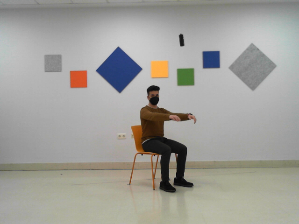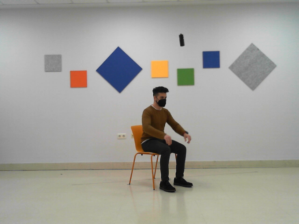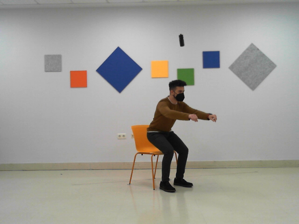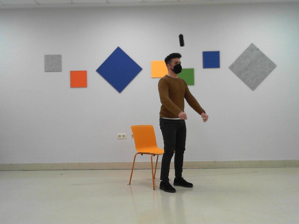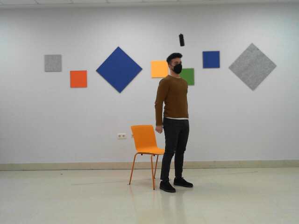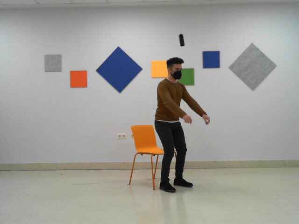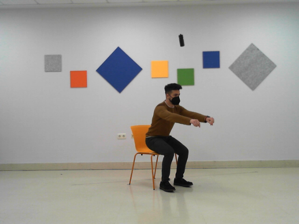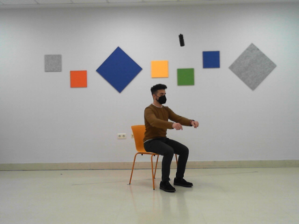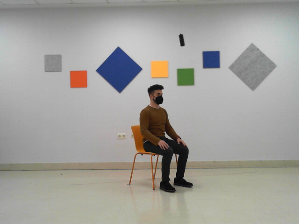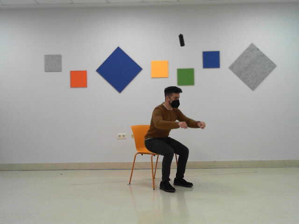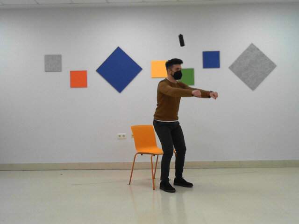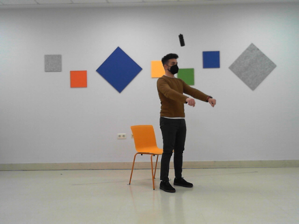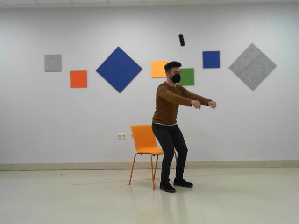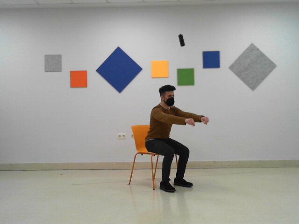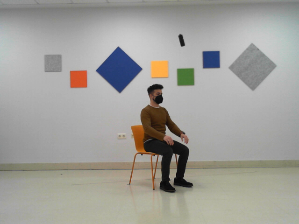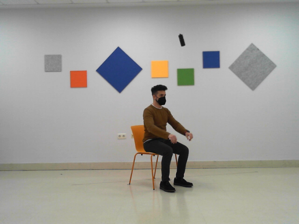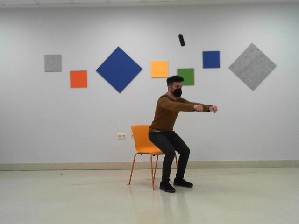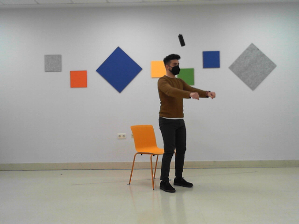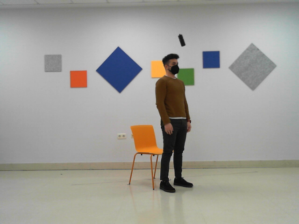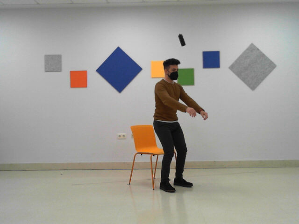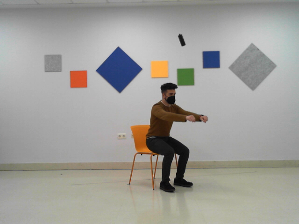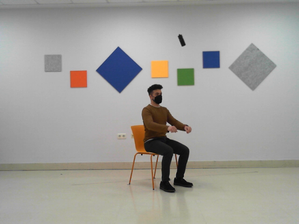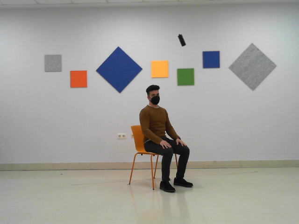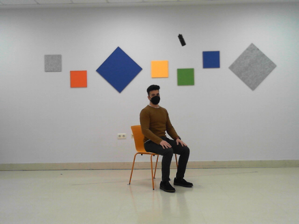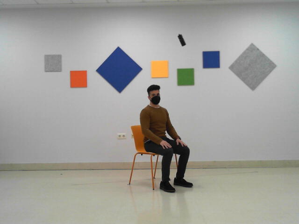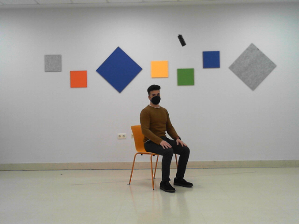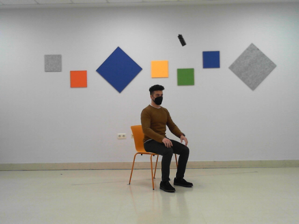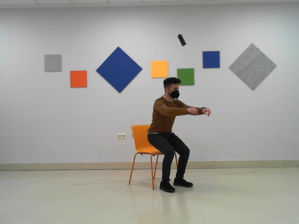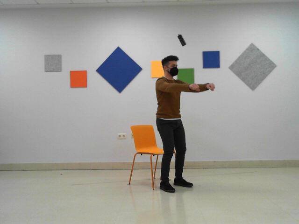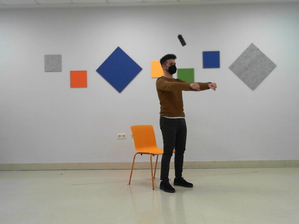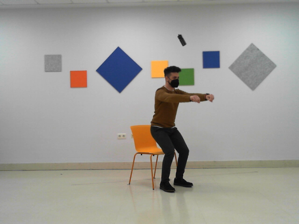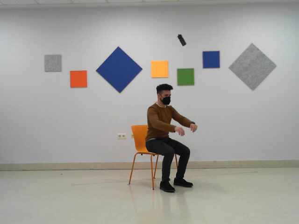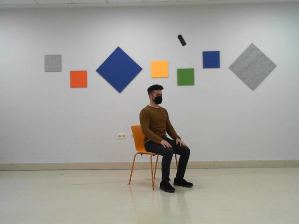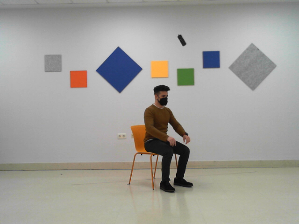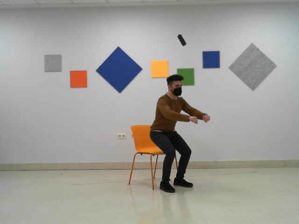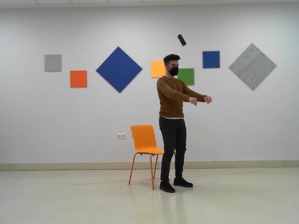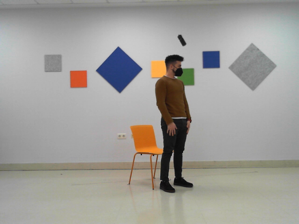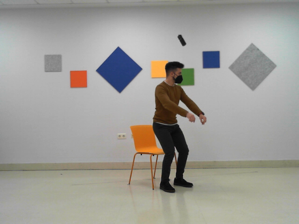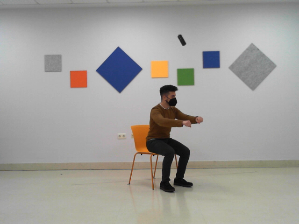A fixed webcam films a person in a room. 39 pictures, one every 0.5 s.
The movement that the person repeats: Sit to stand.
